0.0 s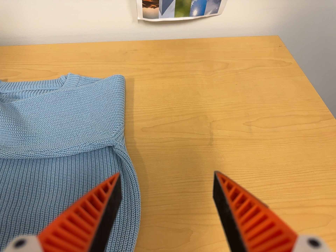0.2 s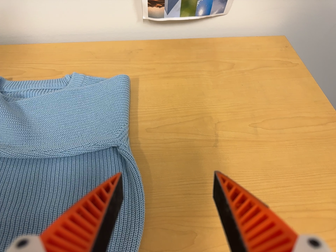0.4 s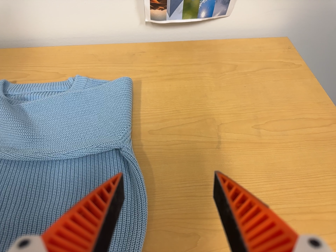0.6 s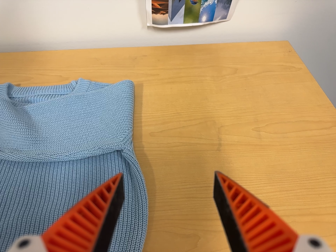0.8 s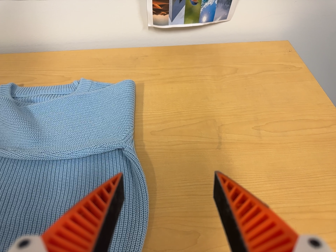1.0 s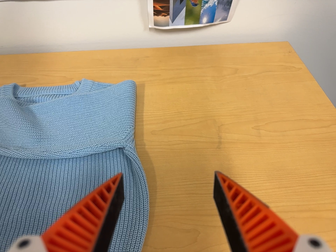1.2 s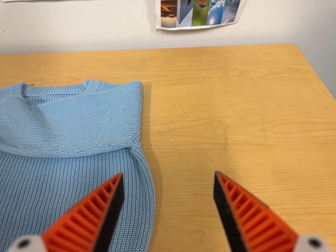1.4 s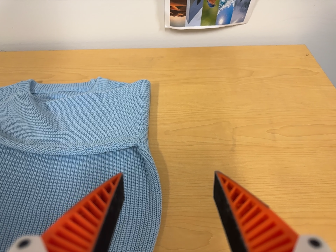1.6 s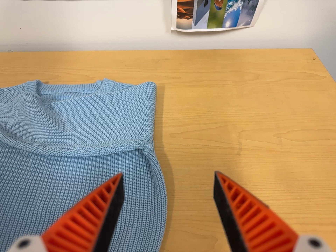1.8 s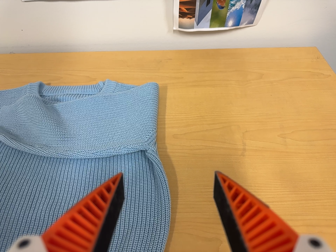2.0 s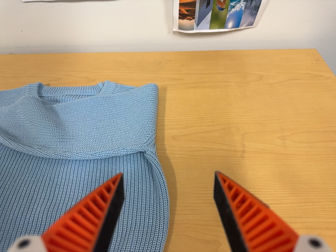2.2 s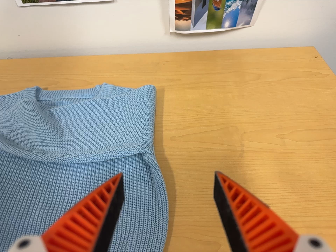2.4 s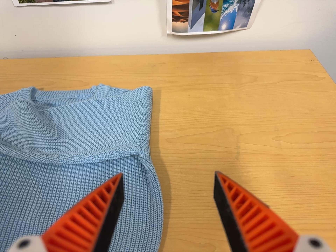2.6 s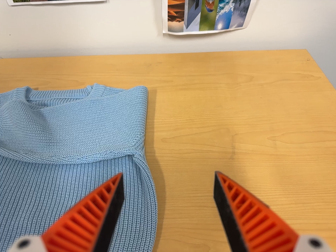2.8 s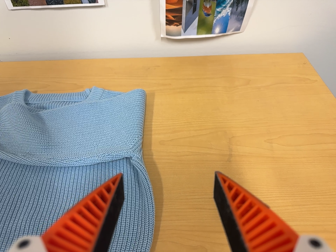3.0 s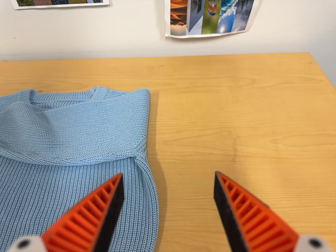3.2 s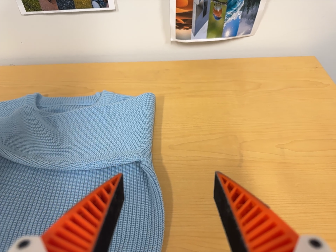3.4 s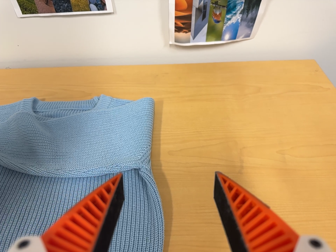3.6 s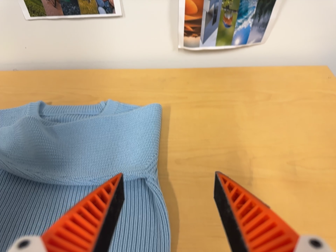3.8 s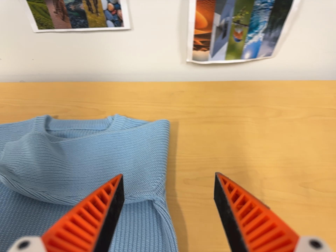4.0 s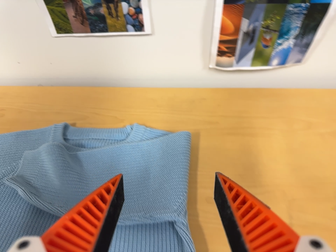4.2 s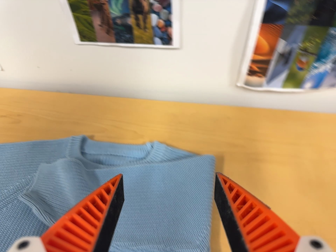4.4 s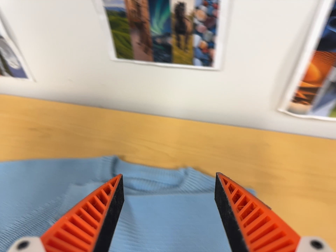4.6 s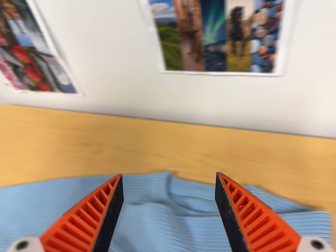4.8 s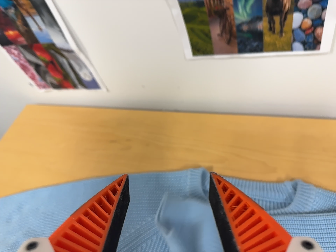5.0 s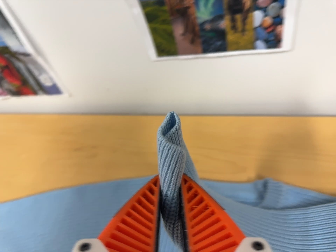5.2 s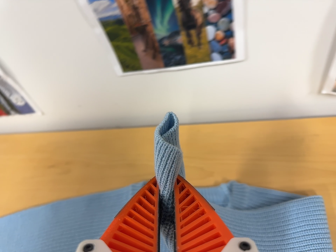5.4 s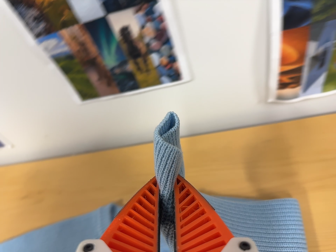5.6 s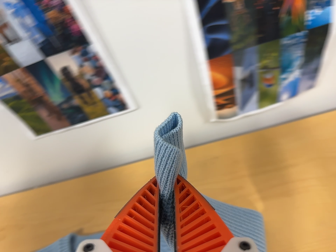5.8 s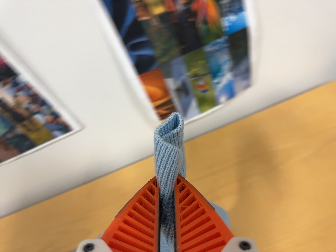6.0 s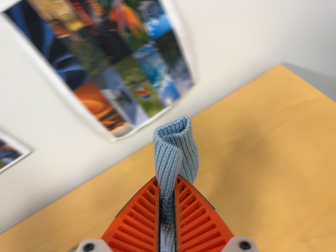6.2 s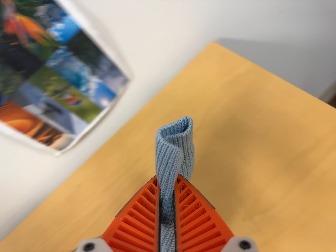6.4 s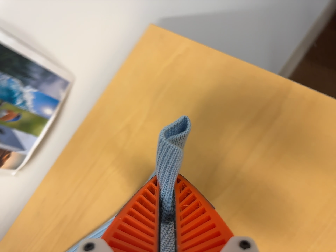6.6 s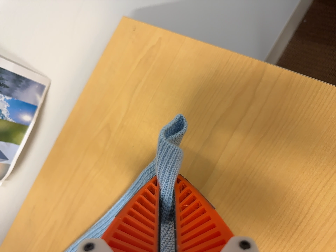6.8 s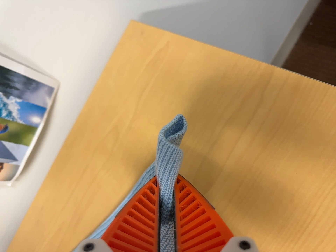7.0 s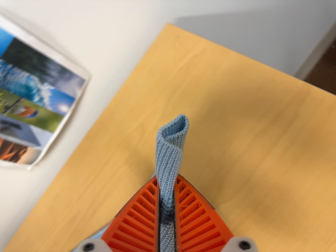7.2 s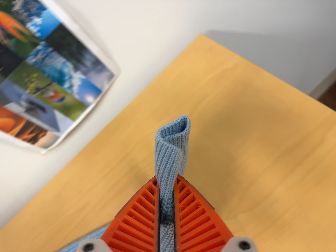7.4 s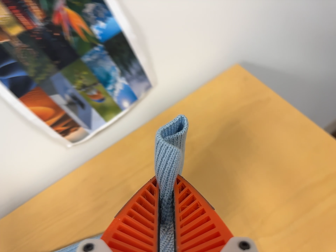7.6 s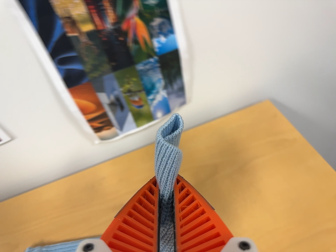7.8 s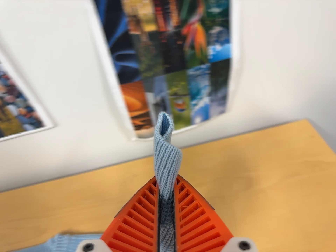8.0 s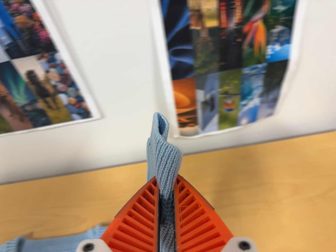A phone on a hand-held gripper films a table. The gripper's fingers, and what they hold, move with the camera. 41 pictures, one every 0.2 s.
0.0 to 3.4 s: The camera shifts only a little, or ends up much as it began.
3.4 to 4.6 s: The camera pans to its left by about 15 degrees. It travels toward the top of its view, to its left and forward, about 26 cm, so close, fixed things drift downward. It rolls about its line of sight by about 10 degrees, and the scene rotates clockwise.
4.6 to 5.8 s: The camera pans to its right by about 10 degrees. It travels to its right, about 22 cm, so close, fixed things drift to the left. Its aim tips toward the top of its view by about 10 degrees, and the scene shifts downward. It rolls about its line of sight by about 30 degrees, and the scene rotates counterclockwise.
5.8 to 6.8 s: The camera travels to its right, about 30 cm, so close, fixed things drift to the left. It rolls about its line of sight by about 40 degrees, and the scene rotates counterclockwise.
6.8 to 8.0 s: The camera travels to its left, about 34 cm, so close, fixed things drift to the right. Its aim tips toward the top of its view by about 10 degrees, and the scene shifts downward. It rolls about its line of sight by about 50 degrees, and the scene rotates clockwise.
The film runs backward here.
